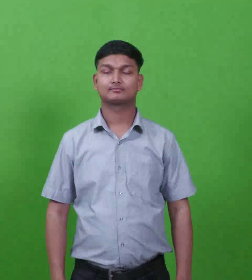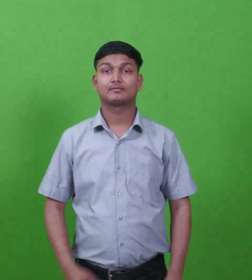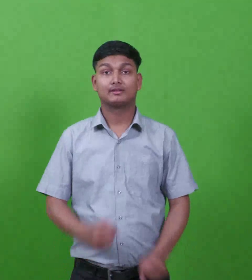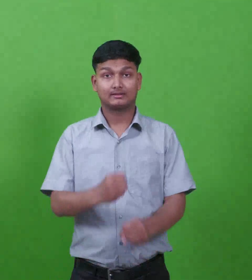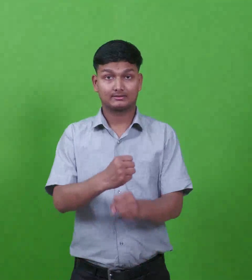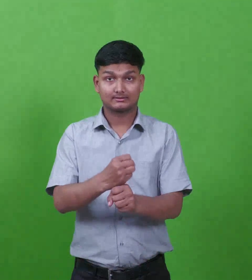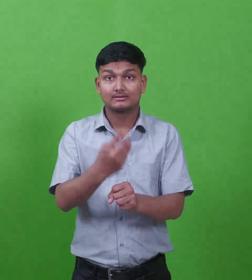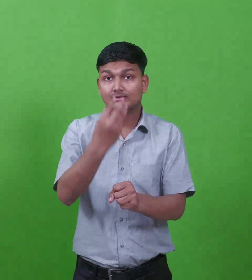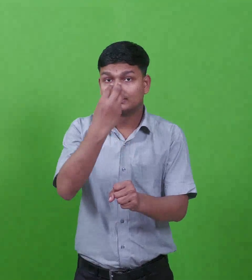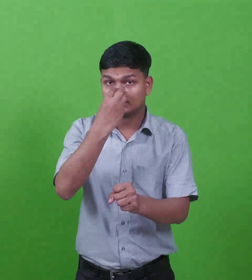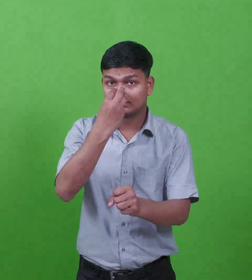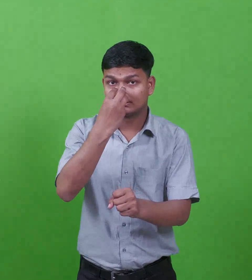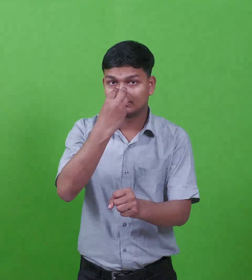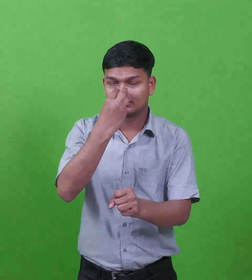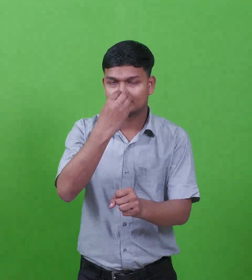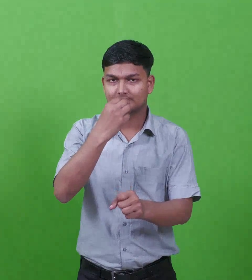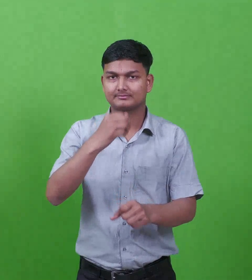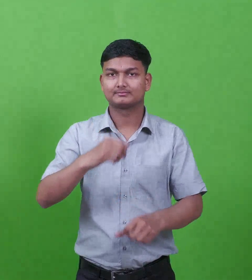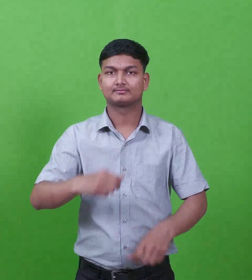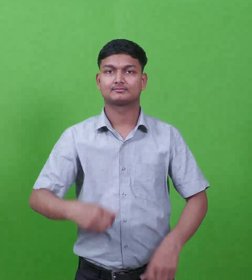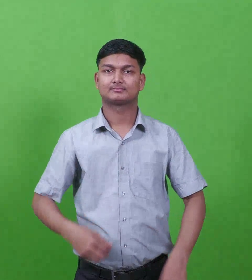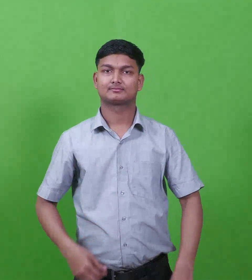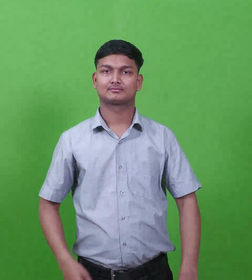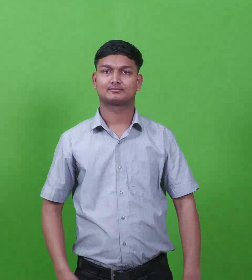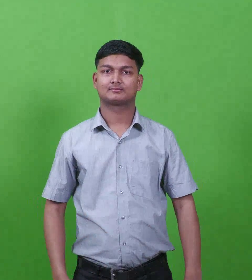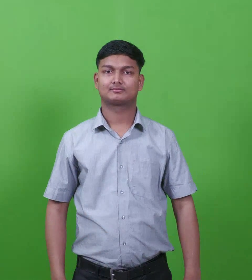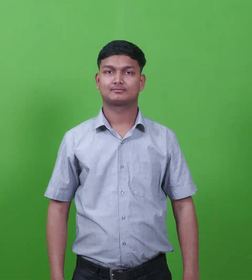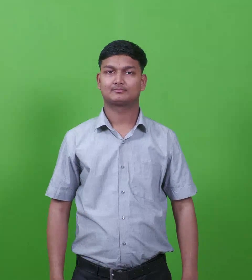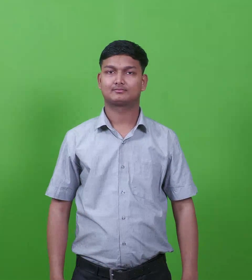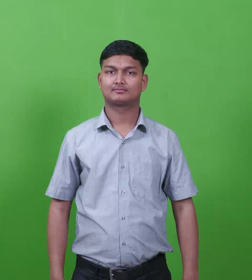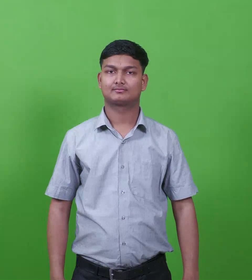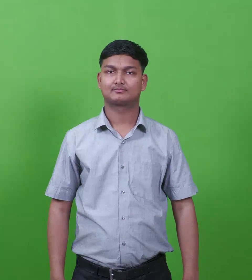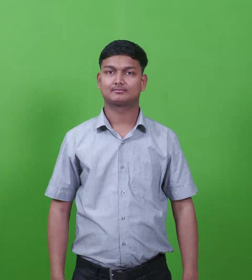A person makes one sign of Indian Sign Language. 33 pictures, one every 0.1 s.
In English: gerasene
